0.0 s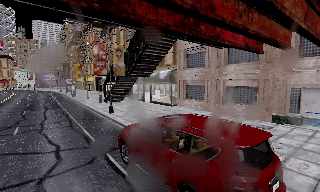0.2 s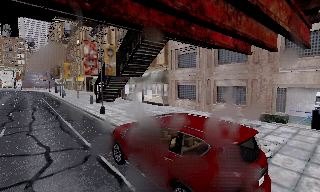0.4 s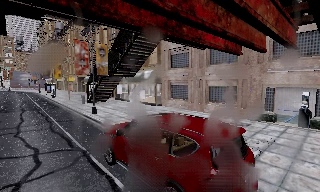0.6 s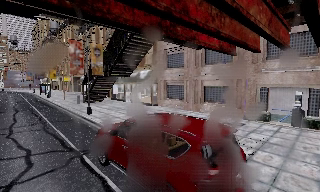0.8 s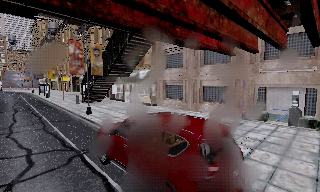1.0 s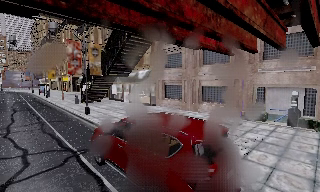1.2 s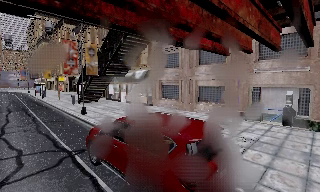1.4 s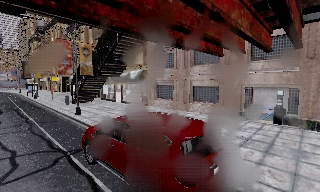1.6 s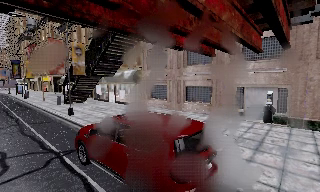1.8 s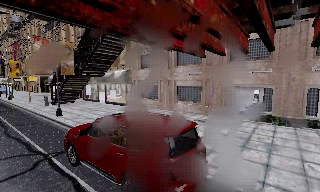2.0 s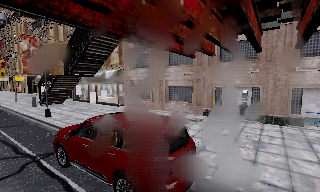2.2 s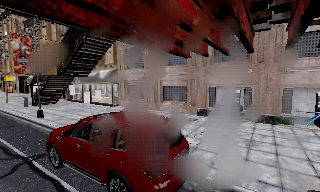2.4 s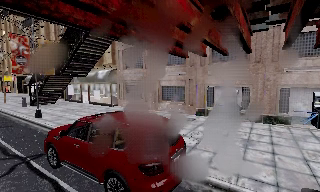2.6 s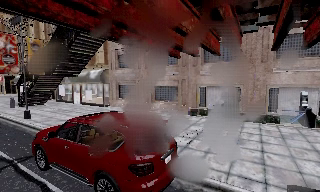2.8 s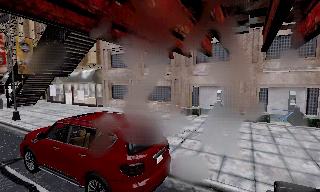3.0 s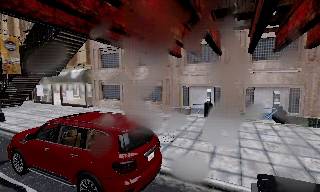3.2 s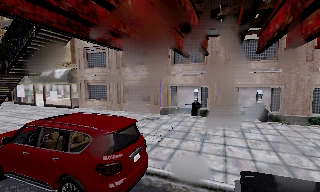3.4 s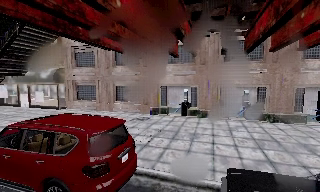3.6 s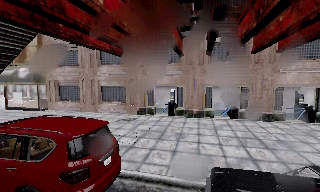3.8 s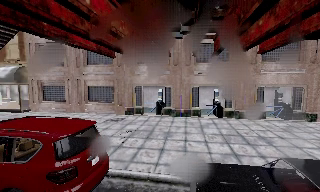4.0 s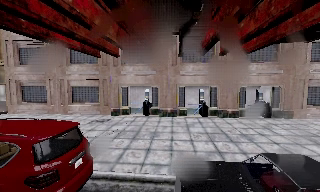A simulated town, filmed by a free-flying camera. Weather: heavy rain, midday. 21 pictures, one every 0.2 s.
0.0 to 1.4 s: The camera shifts only a little, or ends up much as it began.
1.4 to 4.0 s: The camera swings to its right by about 40 degrees, and the scene slides to the left. It travels to its right and backward, about 1 m, so close, fixed things drift to the left.
The film runs backward here.
